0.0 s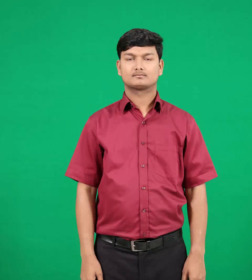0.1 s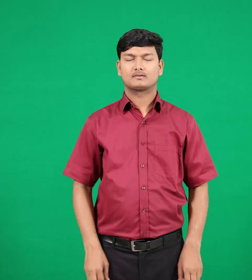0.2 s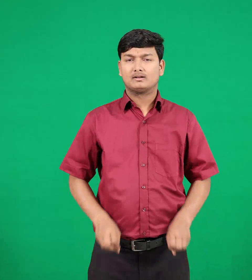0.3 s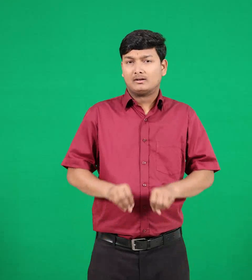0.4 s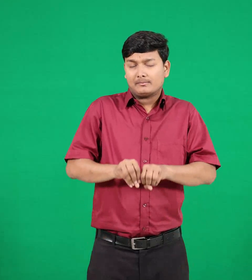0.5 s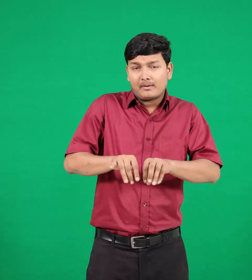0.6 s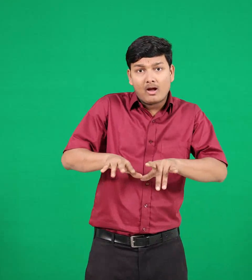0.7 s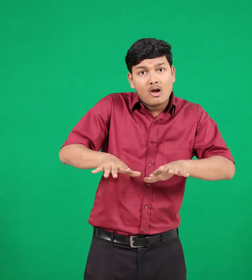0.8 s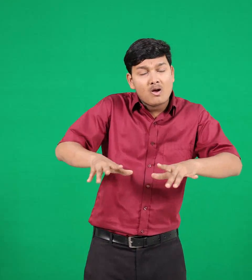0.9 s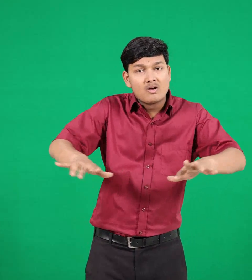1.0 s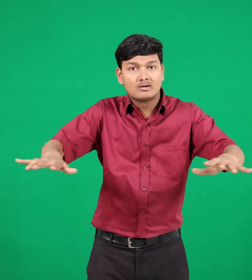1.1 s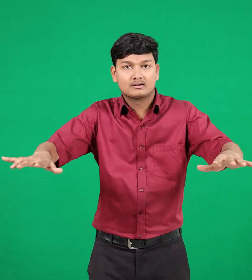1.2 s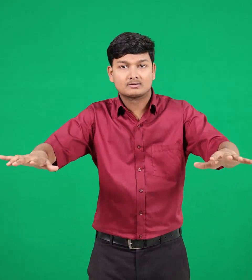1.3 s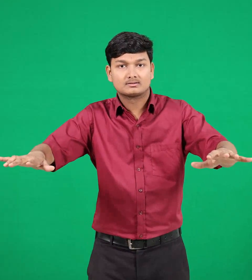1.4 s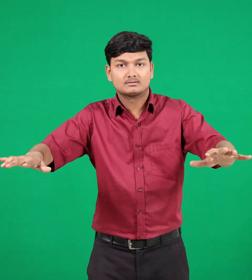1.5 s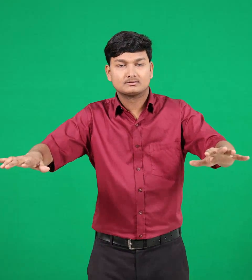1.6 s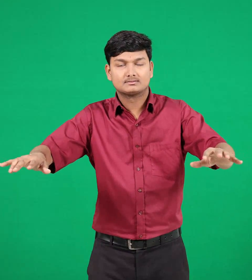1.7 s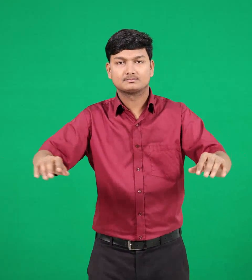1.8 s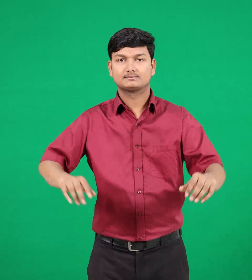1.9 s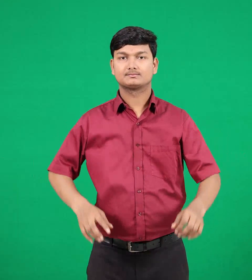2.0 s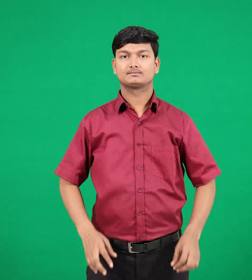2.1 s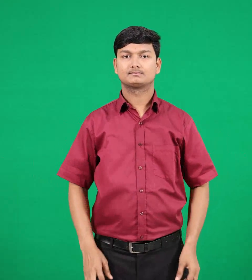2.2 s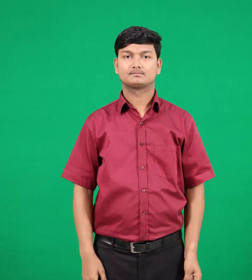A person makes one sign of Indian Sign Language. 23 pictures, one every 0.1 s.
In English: spread
